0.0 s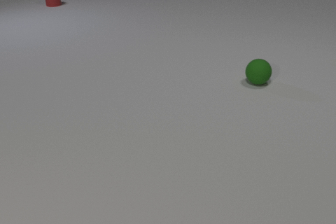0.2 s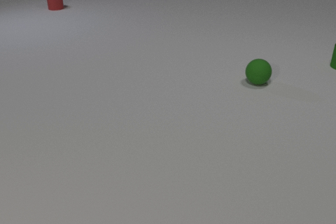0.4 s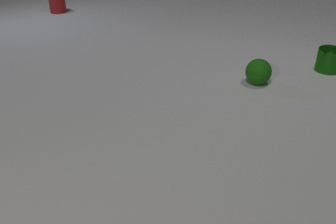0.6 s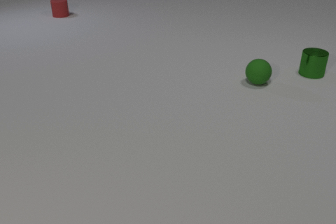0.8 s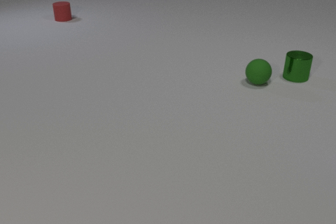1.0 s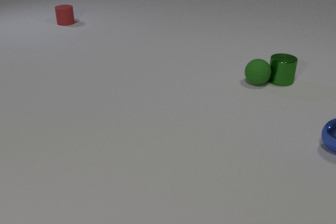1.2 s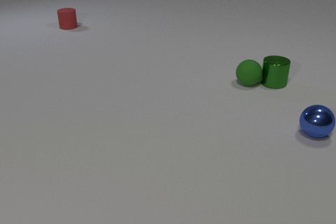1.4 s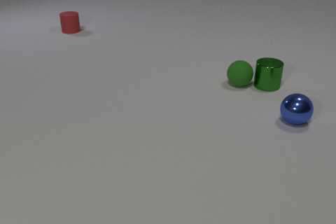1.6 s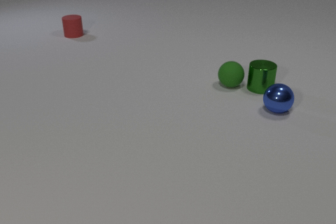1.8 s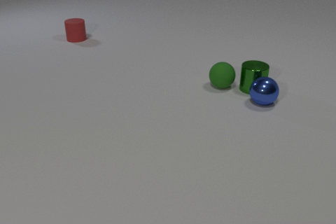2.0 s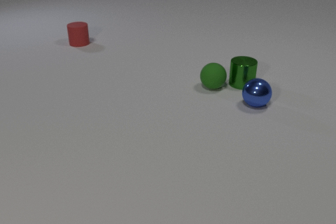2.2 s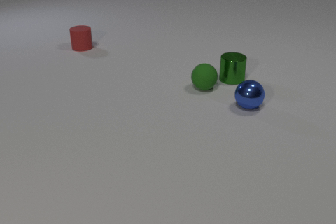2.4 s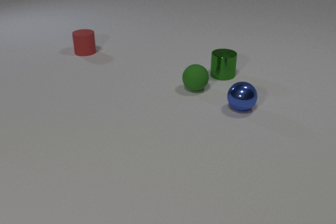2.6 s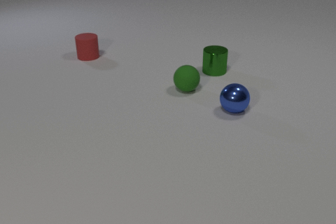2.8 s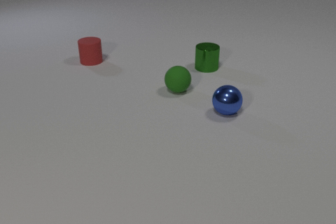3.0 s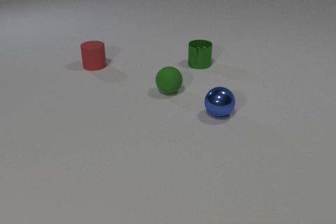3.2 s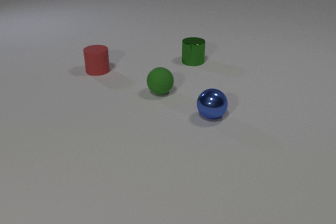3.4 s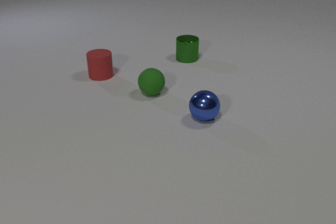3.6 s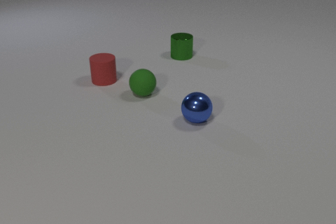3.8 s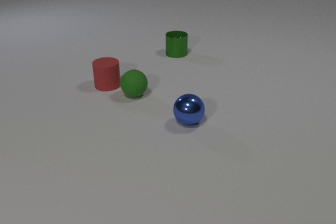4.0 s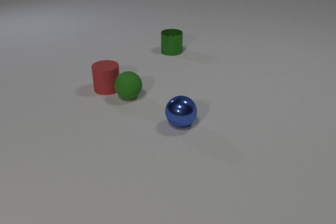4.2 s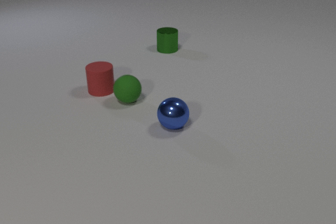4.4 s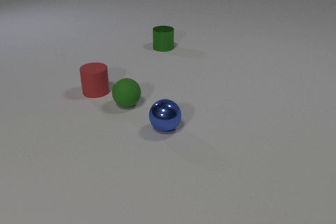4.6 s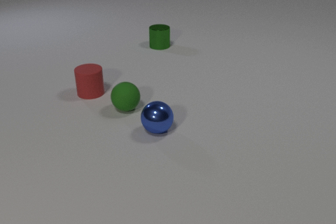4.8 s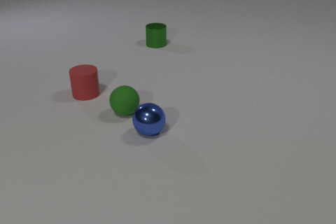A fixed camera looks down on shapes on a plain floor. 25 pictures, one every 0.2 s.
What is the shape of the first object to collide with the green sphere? cylinder.
How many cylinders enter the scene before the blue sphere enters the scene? 1.
What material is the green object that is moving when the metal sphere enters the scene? metal.
0.0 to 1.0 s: The green metal cylinder comes in at the right edge, slides toward the camera and to the left. The red rubber cylinder slides toward the camera. The blue metal sphere comes in at the right edge, rolls to the left and away from the camera. The green metal cylinder and the green rubber sphere collide.
1.0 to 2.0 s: The green metal cylinder slides to the left and toward the camera. The green rubber sphere rolls to the left and toward the camera. The red rubber cylinder slides toward the camera. The blue metal sphere rolls to the left and away from the camera. The green metal cylinder and the blue metal sphere collide.
2.0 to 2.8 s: The green metal cylinder slides to the left and away from the camera. The green rubber sphere rolls to the left. The red rubber cylinder slides toward the camera. The blue metal sphere rolls to the left and toward the camera.
2.8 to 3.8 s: The green metal cylinder slides away from the camera and to the left. The green rubber sphere rolls to the left. The red rubber cylinder slides toward the camera. The blue metal sphere rolls to the left and toward the camera.
3.8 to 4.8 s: The green metal cylinder slides away from the camera and to the left. The green rubber sphere rolls toward the camera. The red rubber cylinder slides to the left and toward the camera. The blue metal sphere rolls to the left and toward the camera. The green rubber sphere and the red rubber cylinder collide.
